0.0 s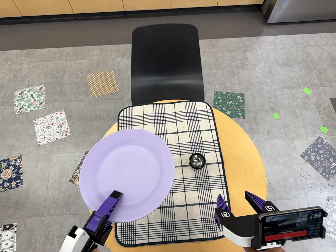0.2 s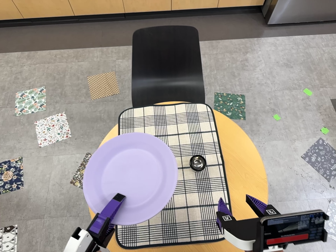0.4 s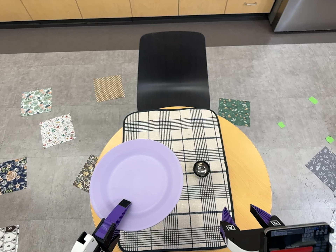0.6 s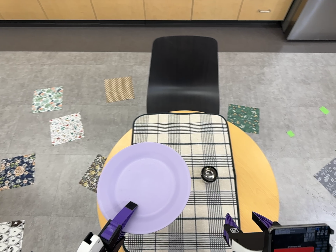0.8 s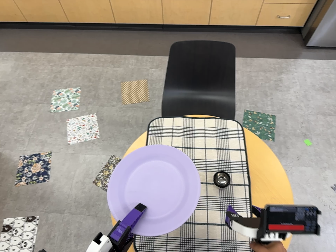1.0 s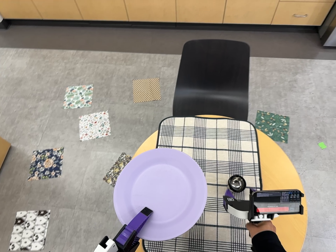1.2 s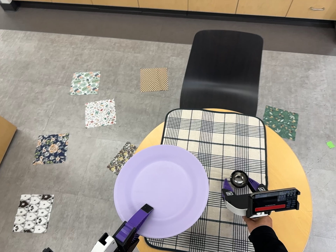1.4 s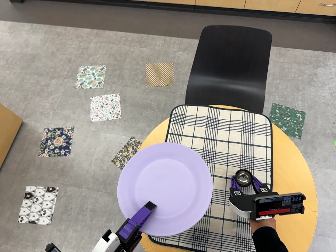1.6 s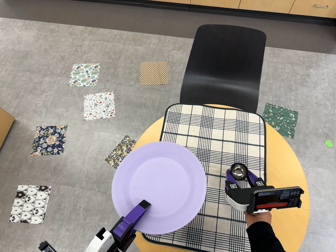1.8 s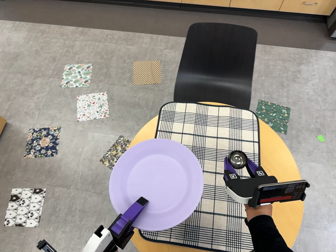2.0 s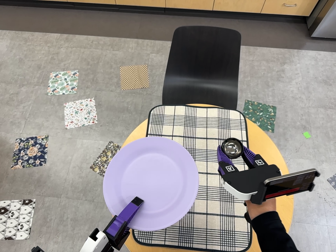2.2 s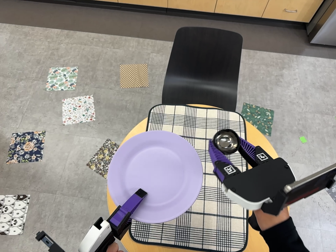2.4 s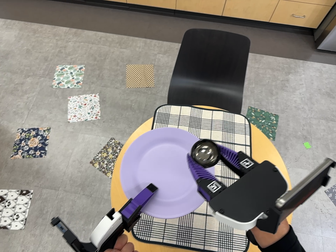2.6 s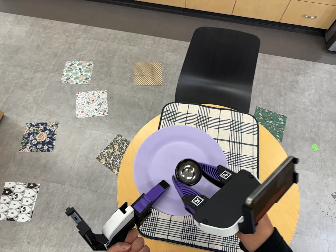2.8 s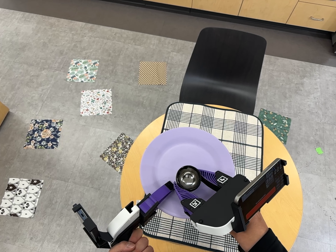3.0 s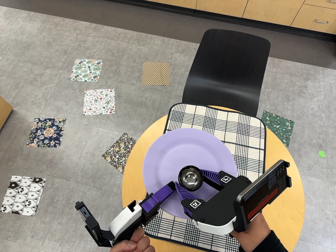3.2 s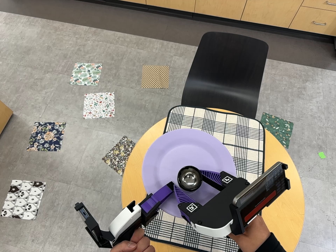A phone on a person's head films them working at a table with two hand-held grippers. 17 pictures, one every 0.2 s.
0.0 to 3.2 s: The camera travels to its left, about 9 cm, so close, fixed things drift to the right. It rolls about its line of sight by about 15 degrees, and the scene rotates clockwise.
The film runs backward here.
